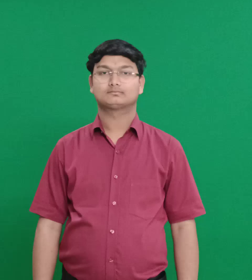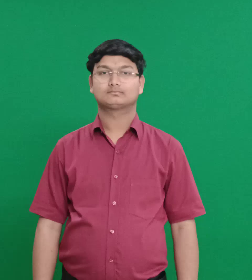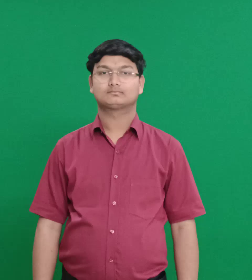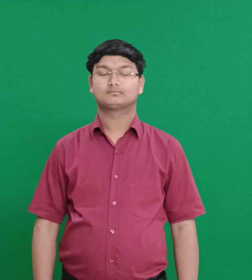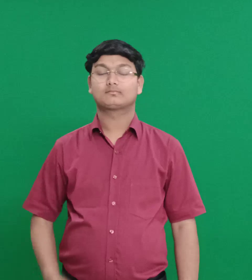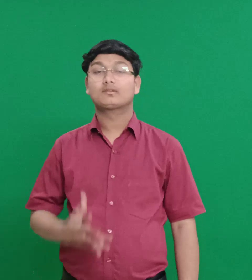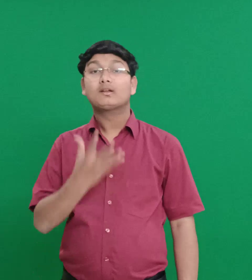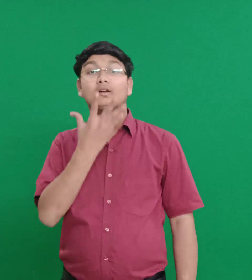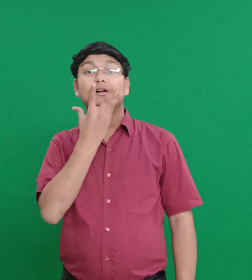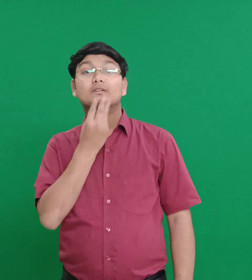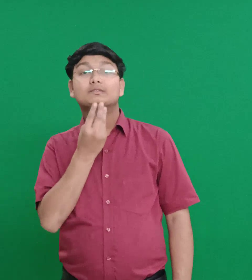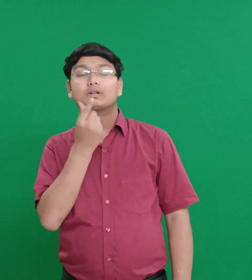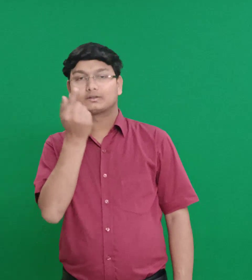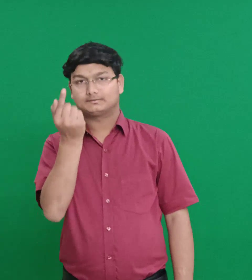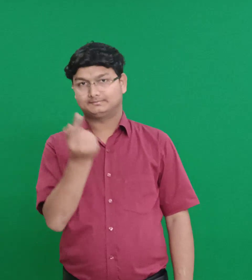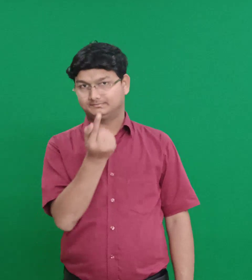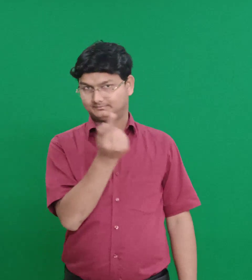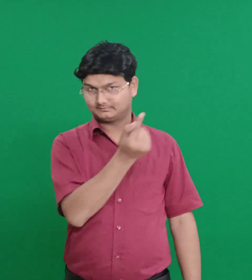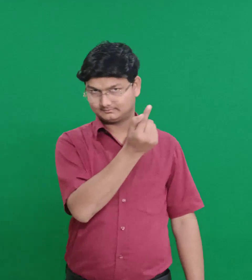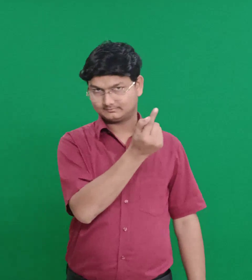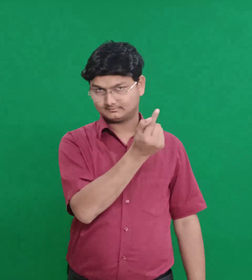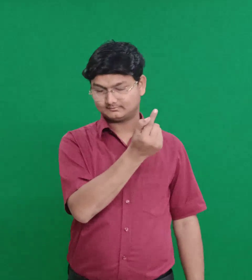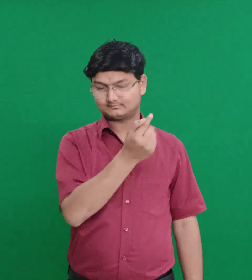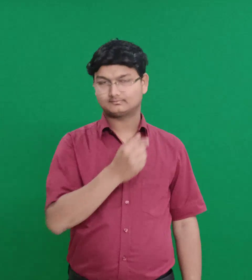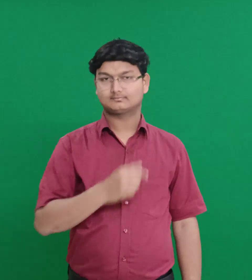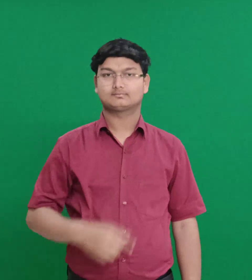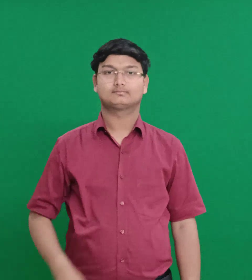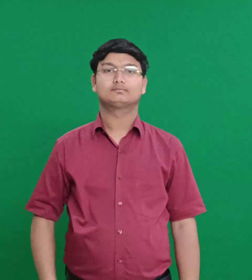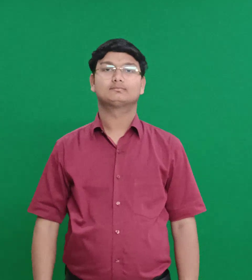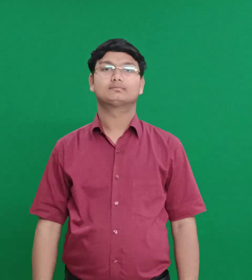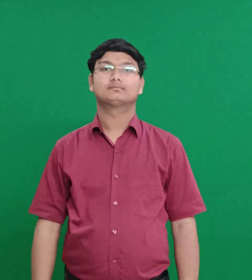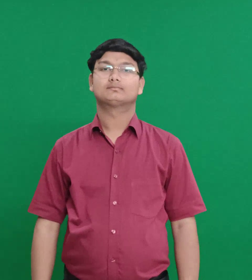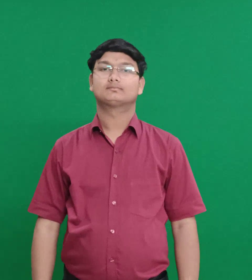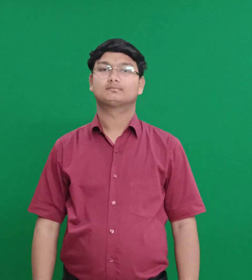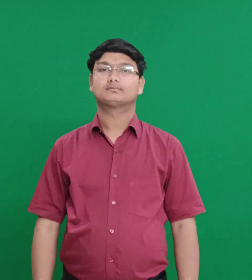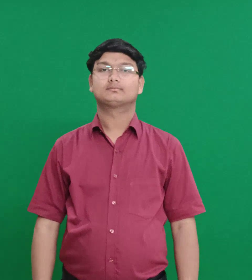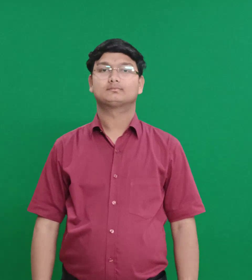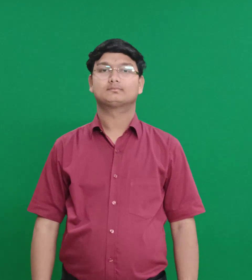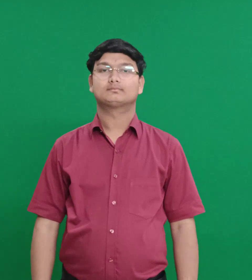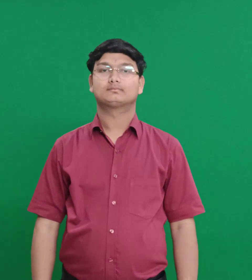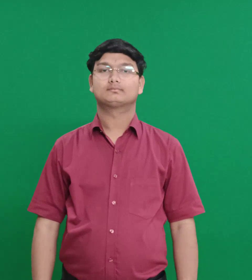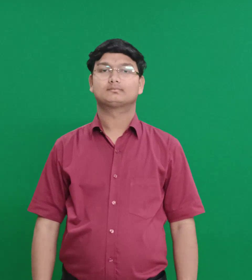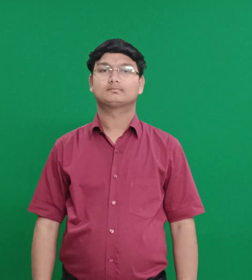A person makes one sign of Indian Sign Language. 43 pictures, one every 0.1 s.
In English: herbew
